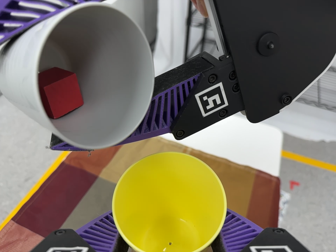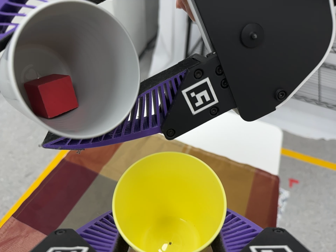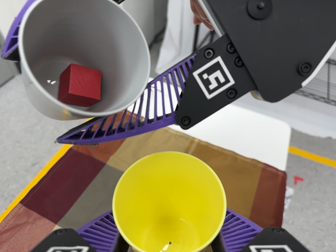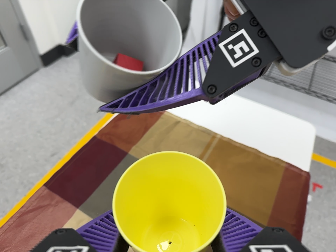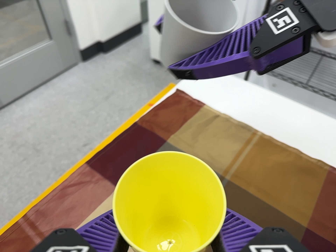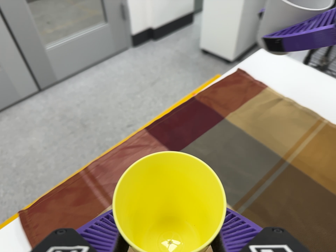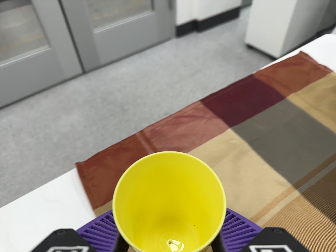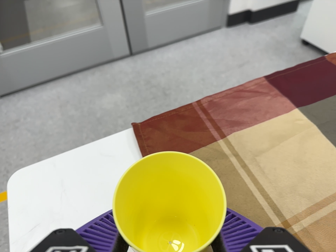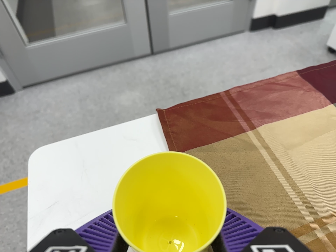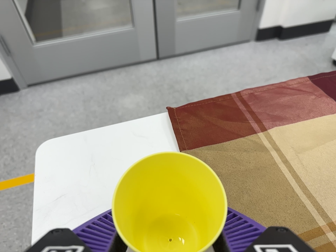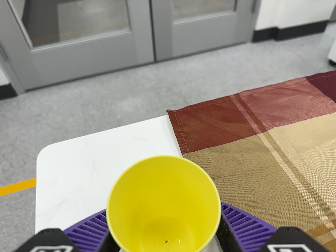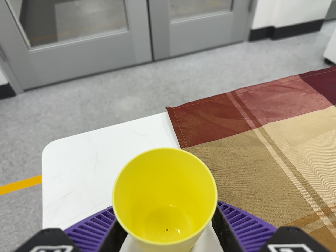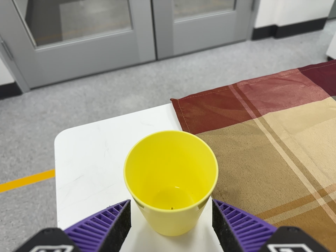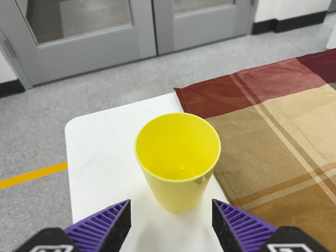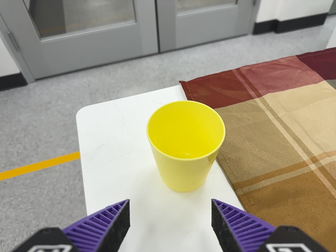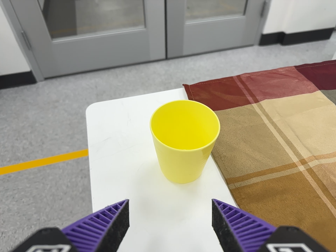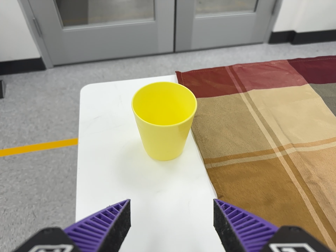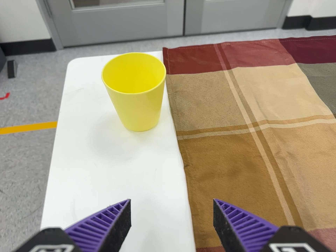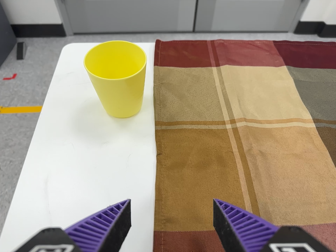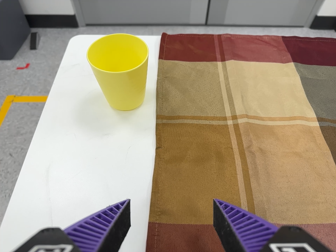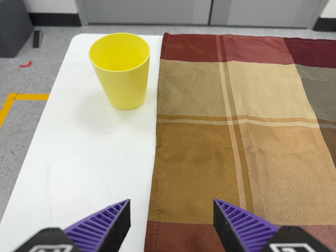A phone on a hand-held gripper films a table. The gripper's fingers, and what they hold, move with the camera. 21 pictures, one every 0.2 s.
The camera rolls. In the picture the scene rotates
clockwise.
The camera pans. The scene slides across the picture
to the right.
0.0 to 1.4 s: The camera pans to its left by about 35 degrees. It travels to its left and toward the bottom of its view, about 24 cm, so close, fixed things drift to the right. It rolls about its line of sight by about 30 degrees, and the scene rotates clockwise.
1.4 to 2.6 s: The camera travels toward the bottom of its view, about 8 cm, so close, fixed things drift upward.
2.6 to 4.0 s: The camera travels to its right, backward and toward the bottom of its view, about 18 cm. It rolls about its line of sight by about 20 degrees, and the scene rotates clockwise.
The film runs backward here.
